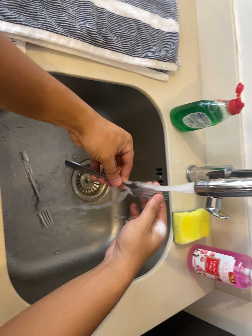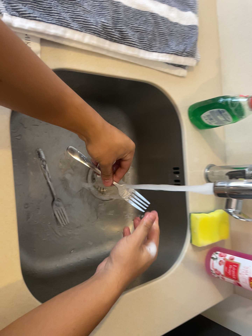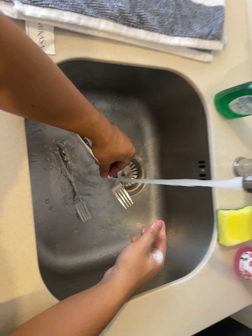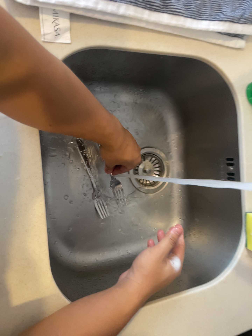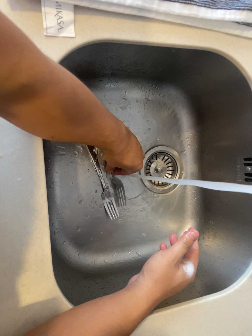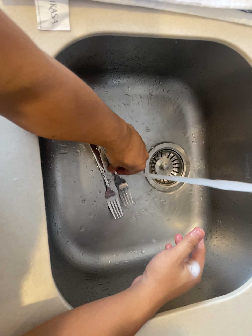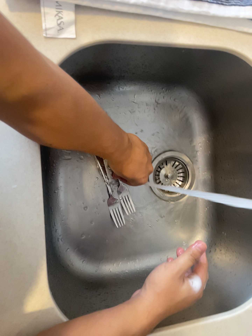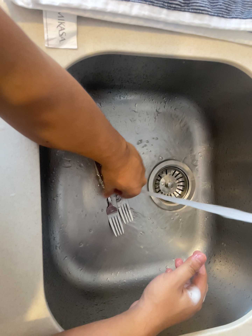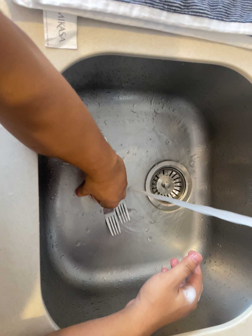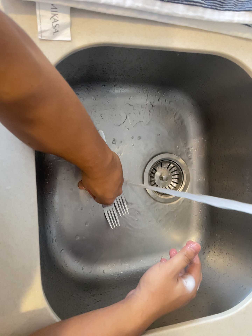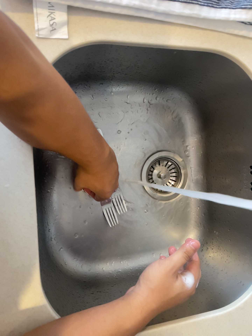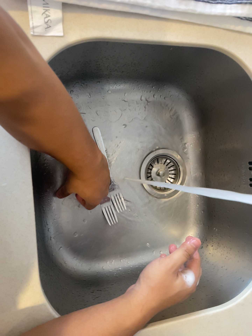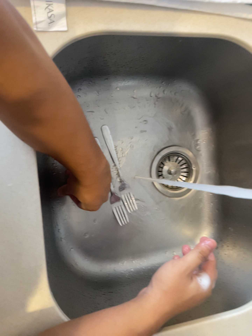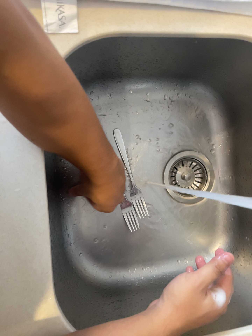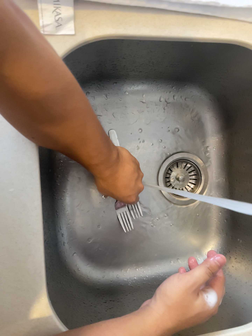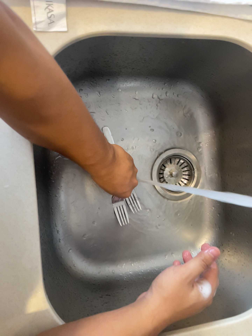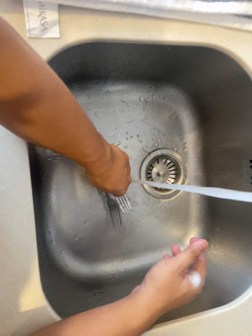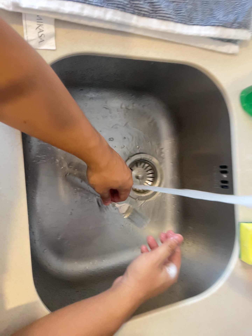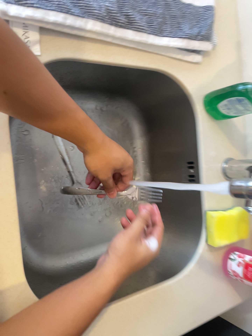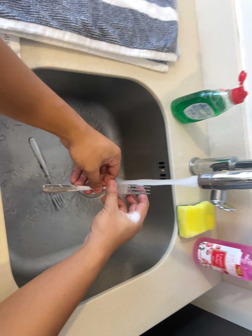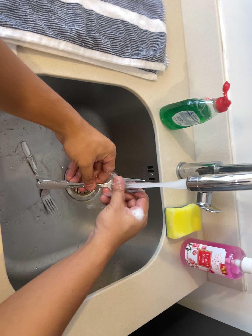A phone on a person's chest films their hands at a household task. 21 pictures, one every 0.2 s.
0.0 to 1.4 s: The camera swings to its left by about 25 degrees, and the scene slides to the right. It travels forward and to its right, about 14 cm, so what stands in front looms larger.
1.4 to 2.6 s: The camera shifts only a little, or ends up much as it began.
2.6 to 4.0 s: The camera swings to its right by about 30 degrees, and the scene slides to the left. It travels backward and to its left, about 18 cm.
The film runs forward here.
